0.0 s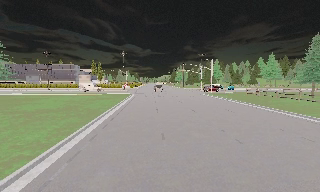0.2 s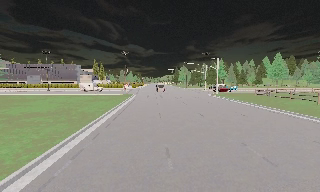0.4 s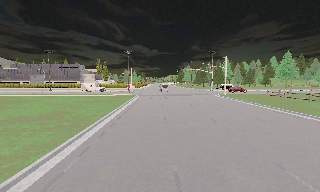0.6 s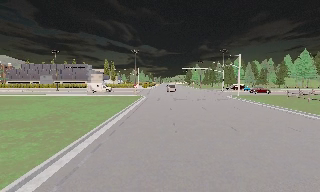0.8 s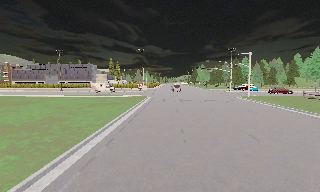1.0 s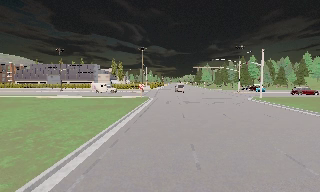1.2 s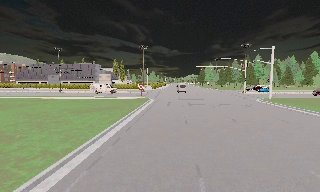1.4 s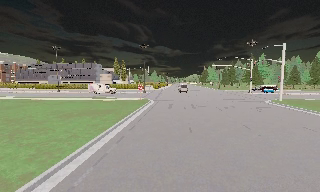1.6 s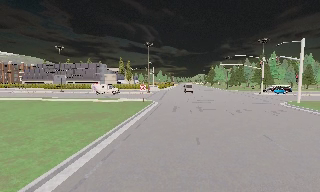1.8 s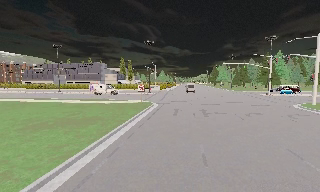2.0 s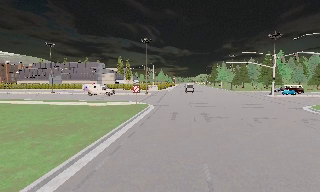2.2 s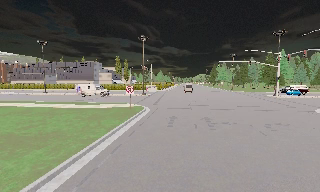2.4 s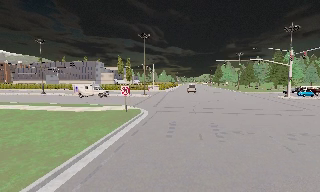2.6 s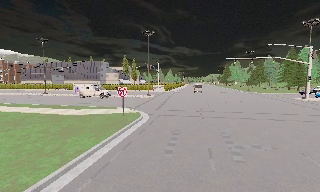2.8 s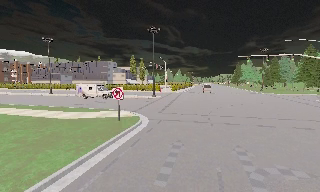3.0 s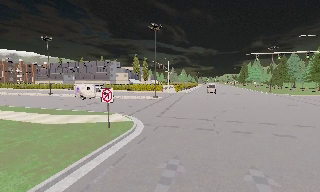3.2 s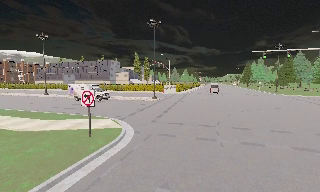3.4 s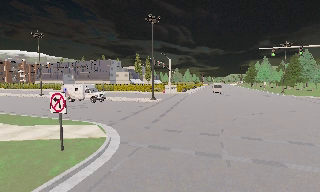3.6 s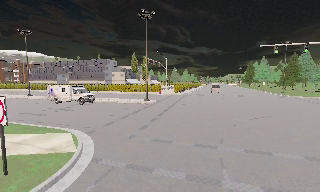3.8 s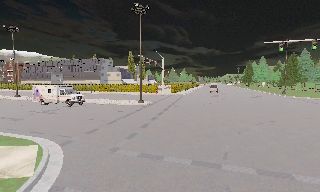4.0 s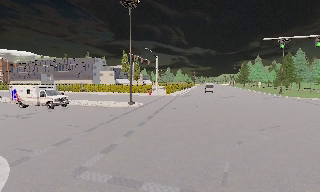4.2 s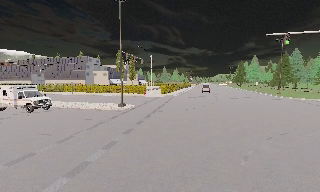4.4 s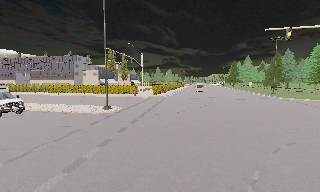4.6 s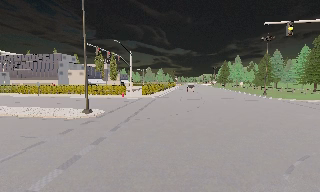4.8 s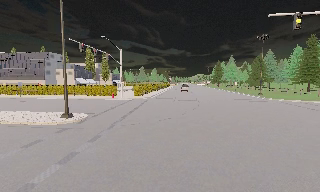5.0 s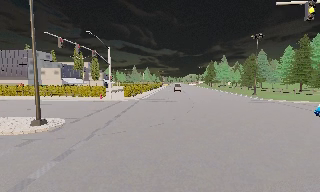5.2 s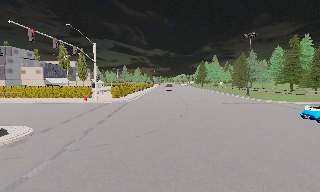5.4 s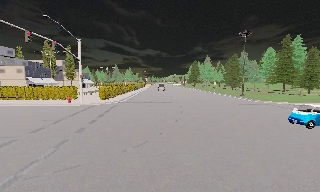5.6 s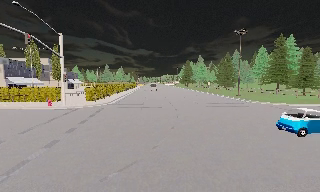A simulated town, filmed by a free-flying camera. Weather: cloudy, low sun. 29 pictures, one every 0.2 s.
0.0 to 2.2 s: The camera pans to its left, which is counterclockwise from overhead, by about 10 degrees. It travels forward, about 20 m, so what stands in front looms larger.
2.2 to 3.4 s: The camera pans to its left, which is counterclockwise from overhead, by about 10 degrees. It travels forward, about 11 m, so what stands in front looms larger.
3.4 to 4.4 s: The camera travels forward, about 8 m, so what stands in front looms larger.
4.4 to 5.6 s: The camera pans to its right, which is clockwise from overhead, by about 15 degrees. It travels forward, about 10 m, so what stands in front looms larger.
The film runs forward here.
